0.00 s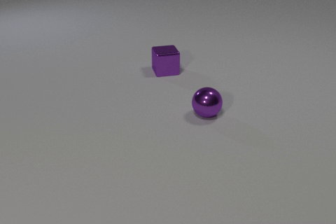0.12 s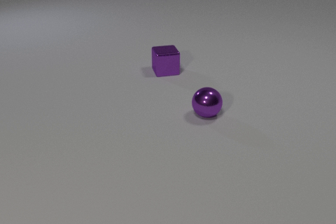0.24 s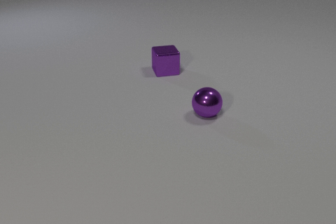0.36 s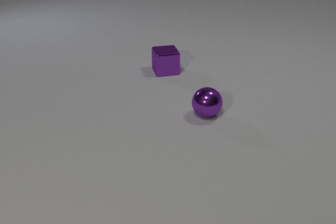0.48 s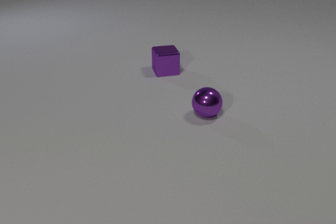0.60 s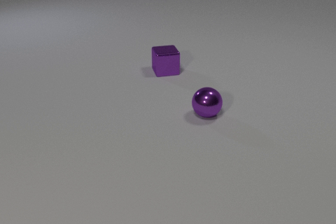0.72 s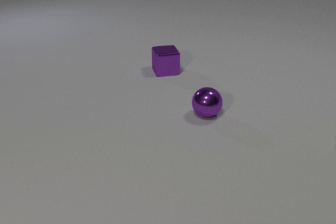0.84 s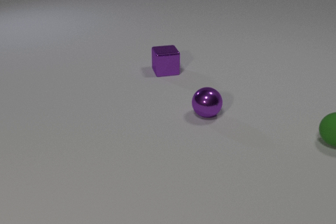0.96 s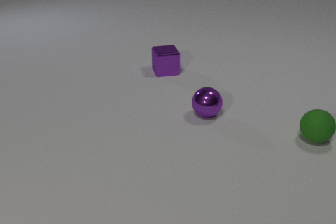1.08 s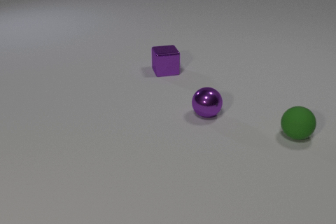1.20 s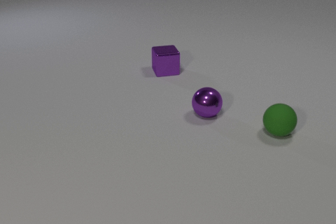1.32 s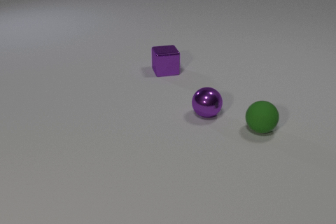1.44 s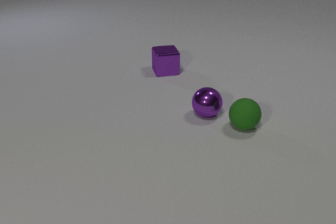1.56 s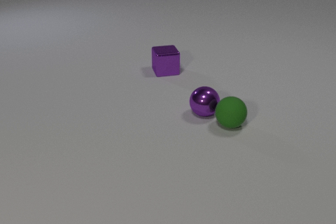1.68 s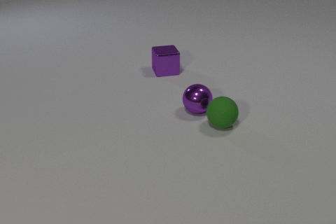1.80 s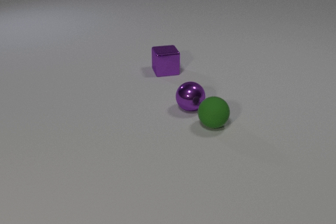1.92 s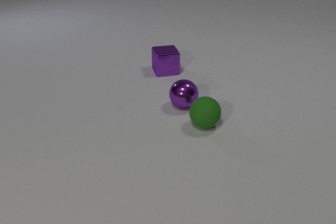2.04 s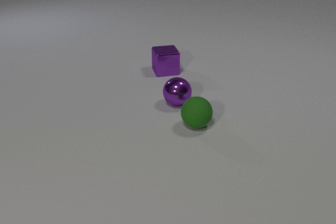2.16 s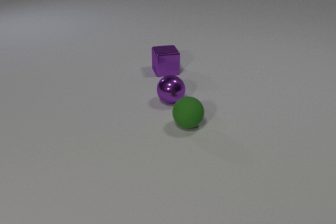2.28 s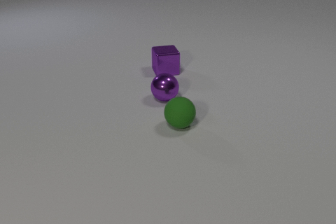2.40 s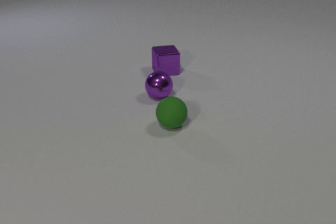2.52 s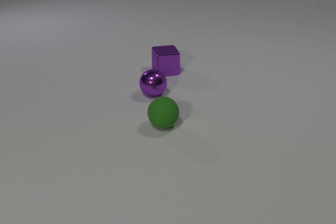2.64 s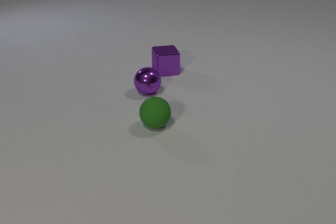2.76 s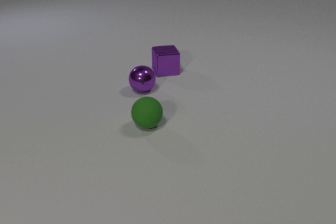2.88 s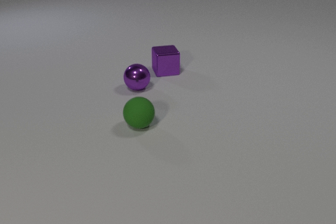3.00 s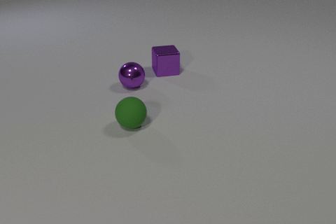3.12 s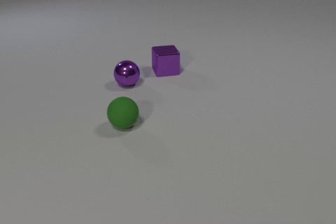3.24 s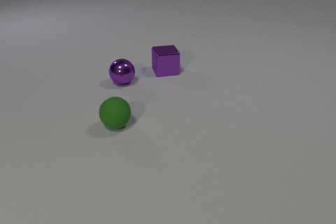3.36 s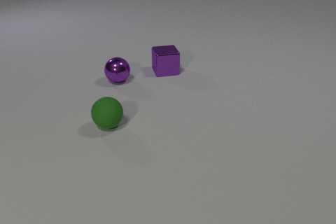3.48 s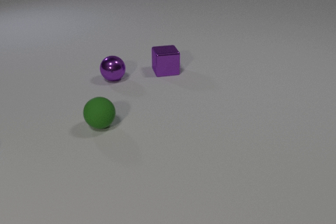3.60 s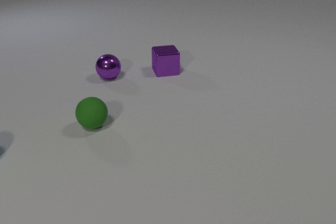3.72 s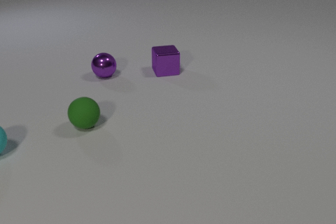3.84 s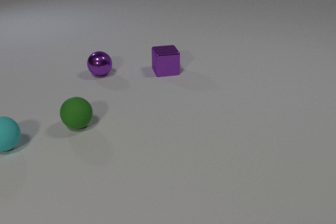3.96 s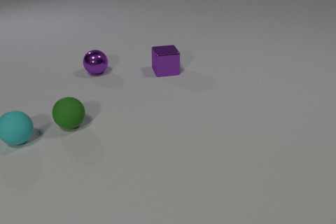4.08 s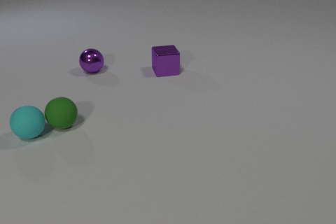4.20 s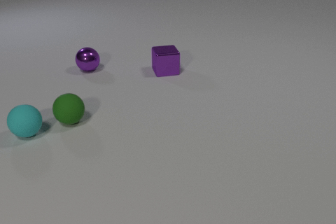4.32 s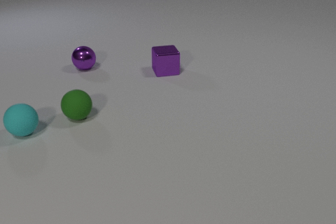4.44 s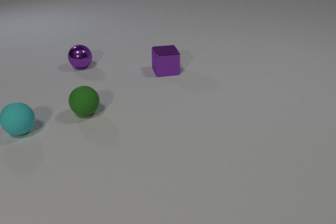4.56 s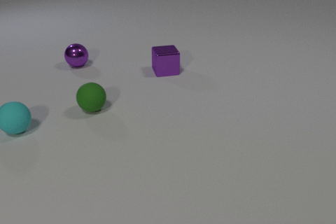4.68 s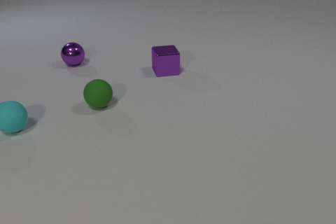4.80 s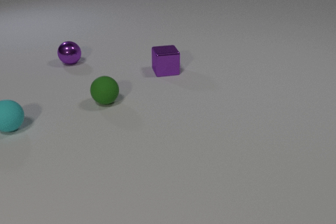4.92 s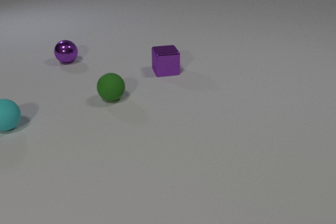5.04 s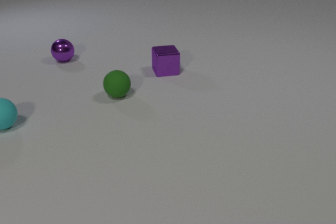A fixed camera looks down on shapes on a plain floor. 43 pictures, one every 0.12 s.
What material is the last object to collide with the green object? rubber.
What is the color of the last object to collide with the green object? cyan.
Are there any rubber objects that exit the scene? no.
0.00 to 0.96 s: The green rubber sphere comes in at the right edge, rolls to the left.
0.96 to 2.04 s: The green rubber sphere rolls to the left. The purple metal sphere rolls to the left and away from the camera. The green rubber sphere and the purple metal sphere collide.
2.04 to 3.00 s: The green rubber sphere rolls to the left. The purple metal sphere rolls to the left and away from the camera.
3.00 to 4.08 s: The green rubber sphere rolls to the left. The purple metal sphere rolls away from the camera and to the left. The cyan rubber sphere comes in at the left edge, rolls to the right and away from the camera. The green rubber sphere and the cyan rubber sphere collide.
4.08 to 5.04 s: The green rubber sphere rolls to the right and away from the camera. The purple metal sphere rolls away from the camera and to the left. The cyan rubber sphere rolls away from the camera and to the left.
